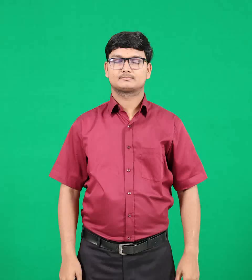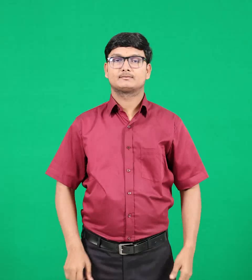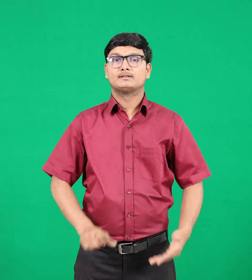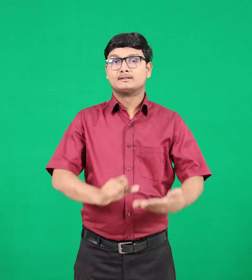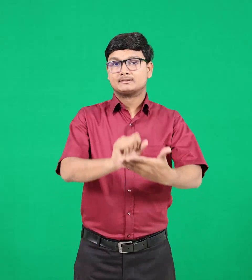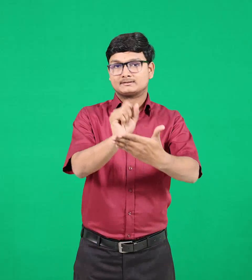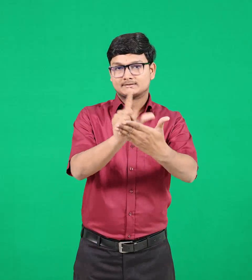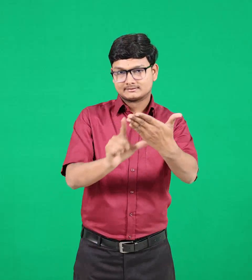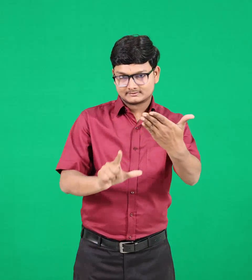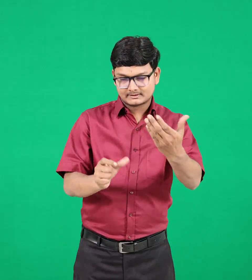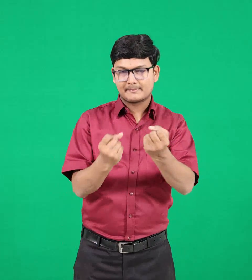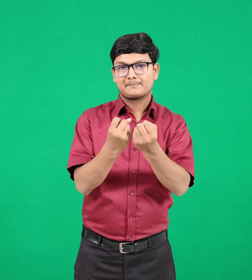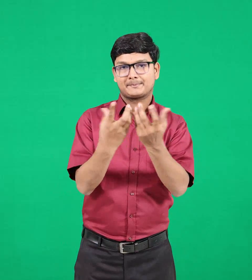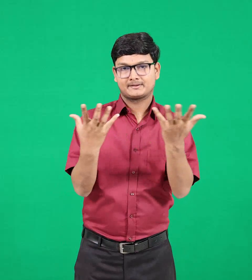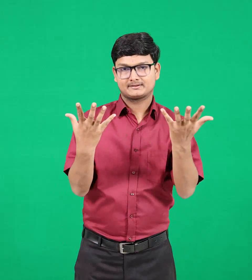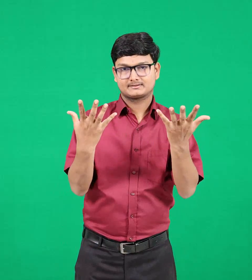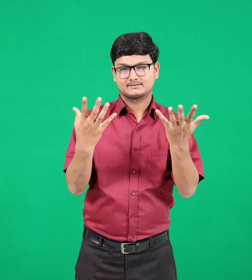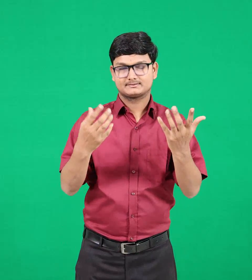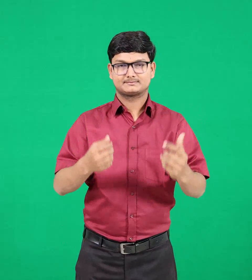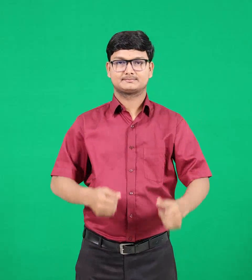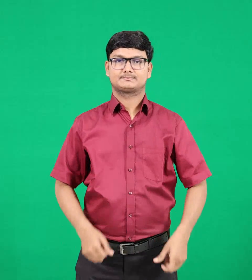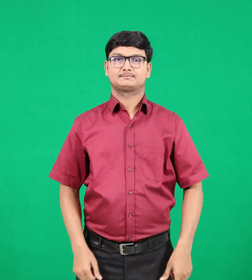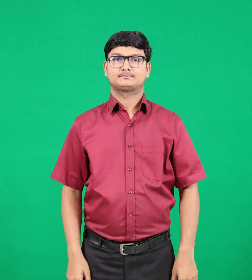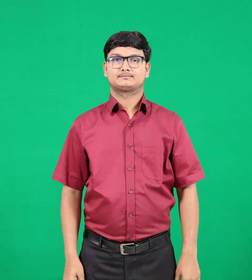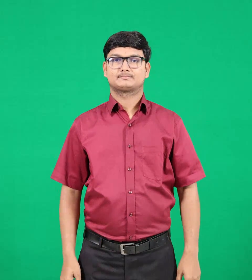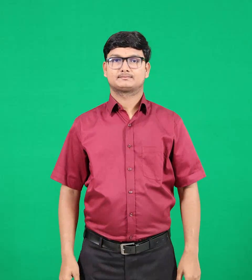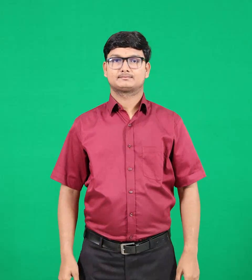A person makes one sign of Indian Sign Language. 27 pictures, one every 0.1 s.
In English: letters
